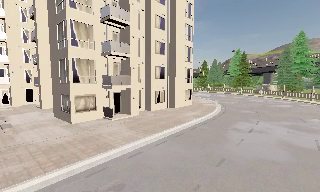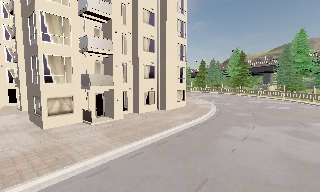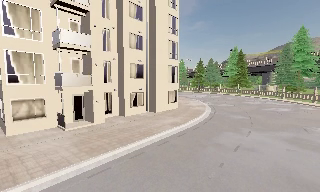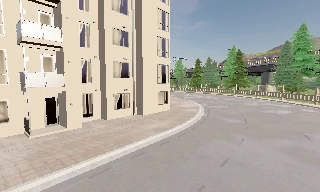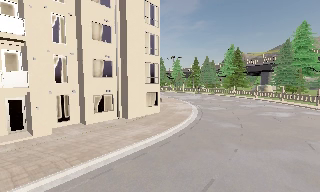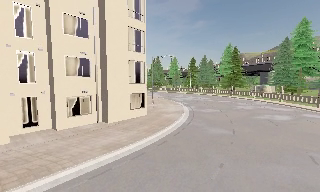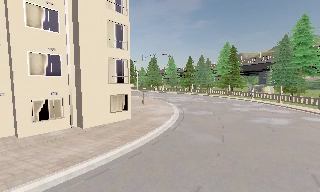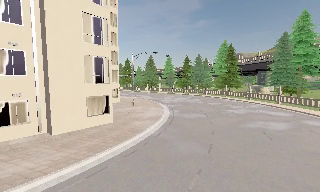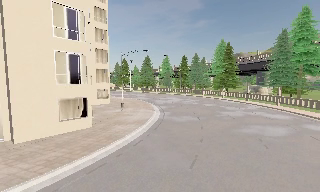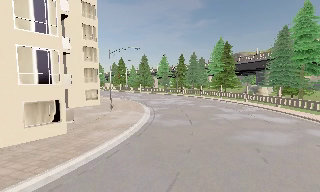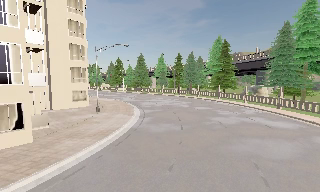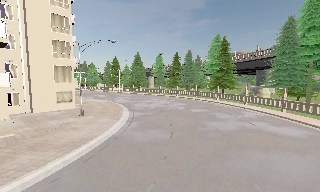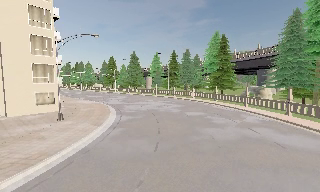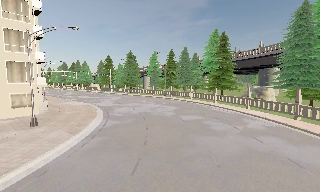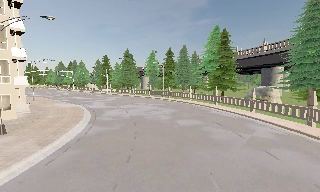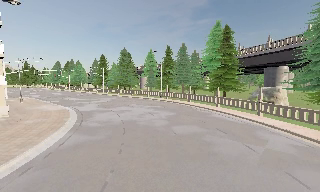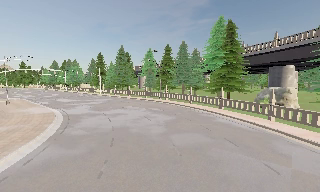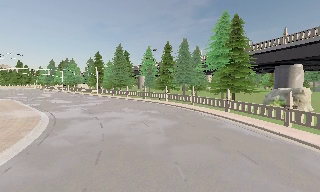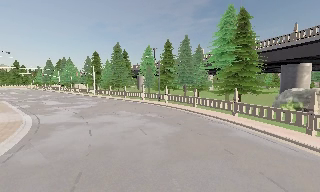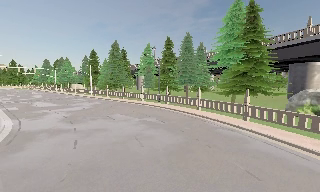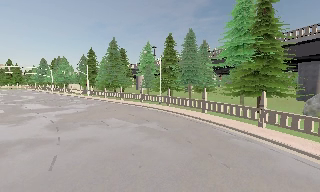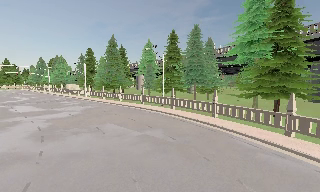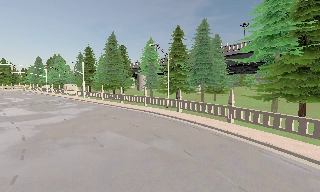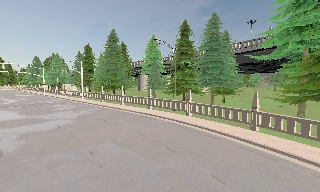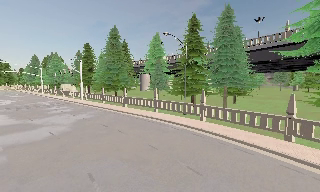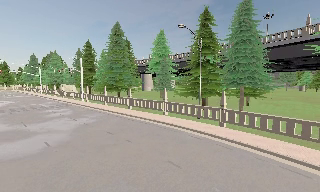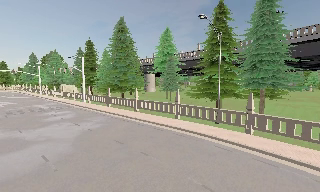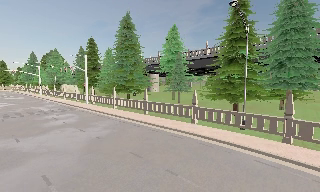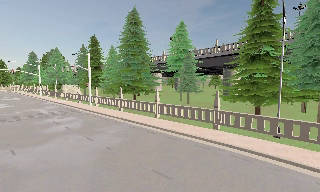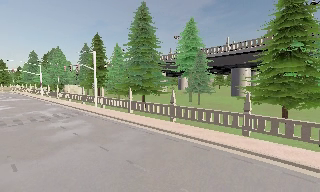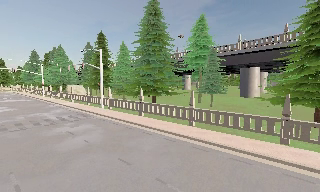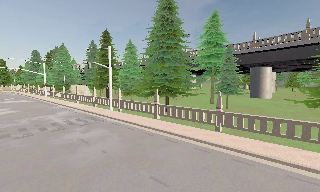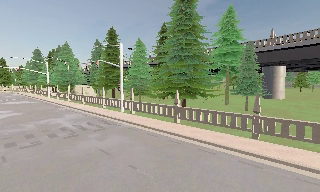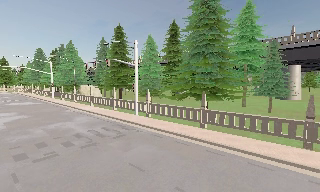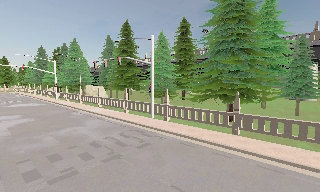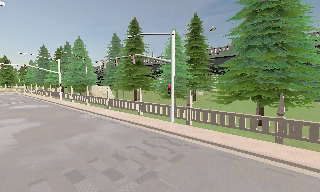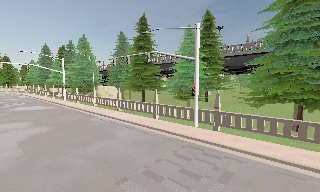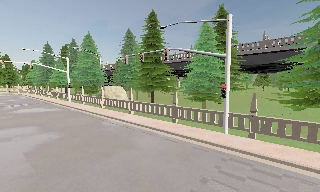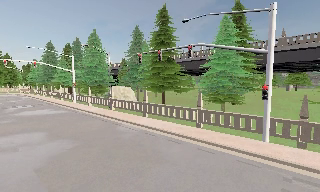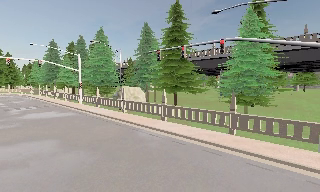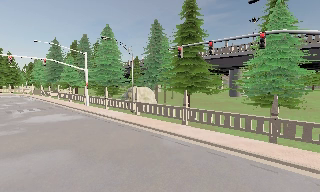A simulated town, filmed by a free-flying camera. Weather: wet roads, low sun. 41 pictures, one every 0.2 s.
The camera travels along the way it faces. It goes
forward.
0.0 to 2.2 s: The camera travels forward and to its right, about 20 m, so what stands in front looms larger.
2.2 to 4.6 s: The camera travels forward, about 25 m, so what stands in front looms larger.
4.6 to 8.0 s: The camera travels forward and to its left, about 35 m, so what stands in front looms larger.
The film runs backward here.
